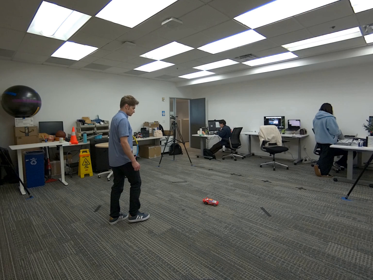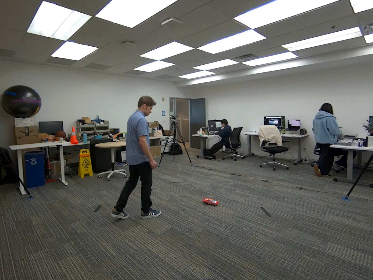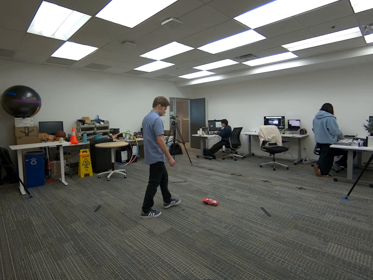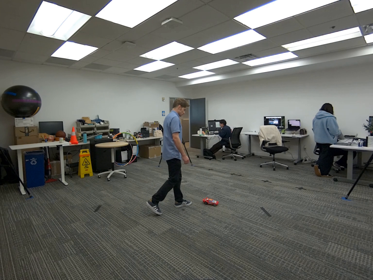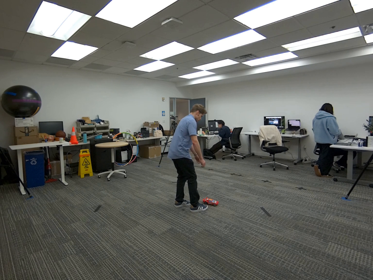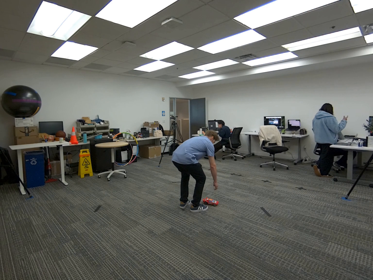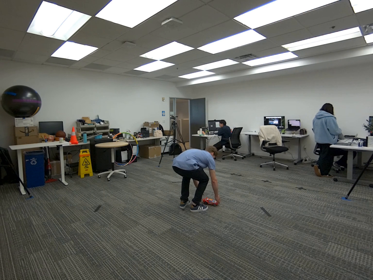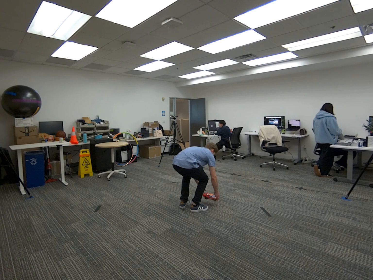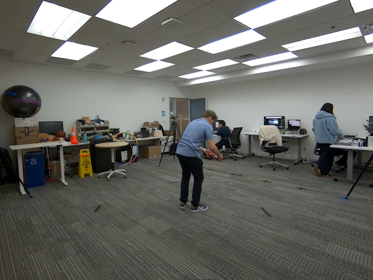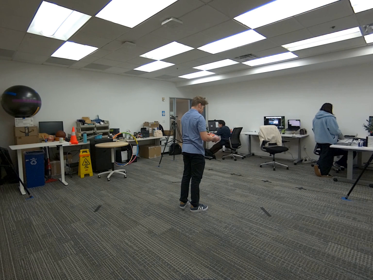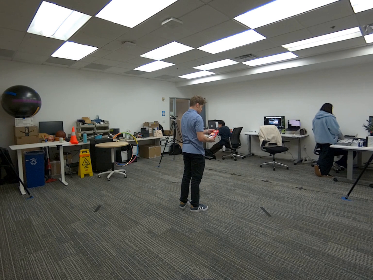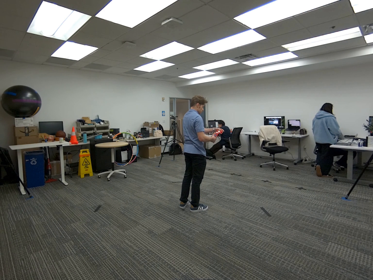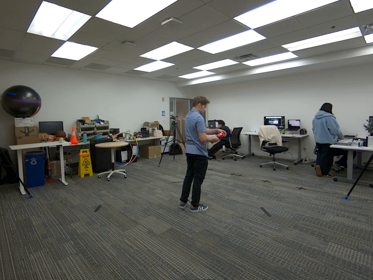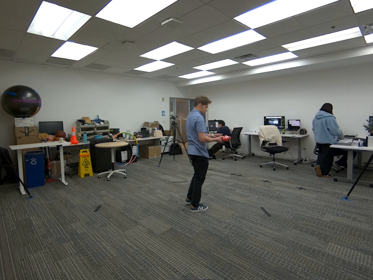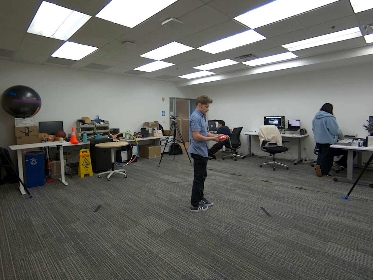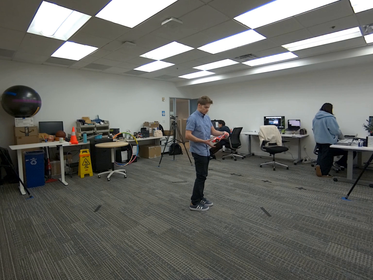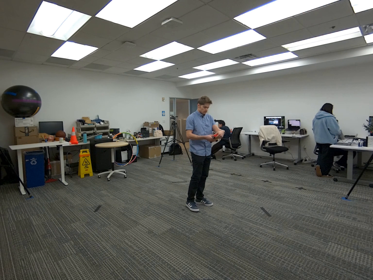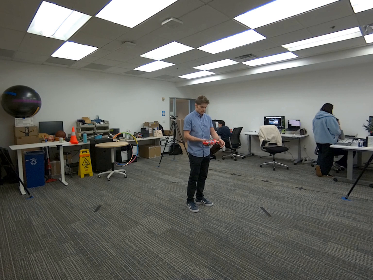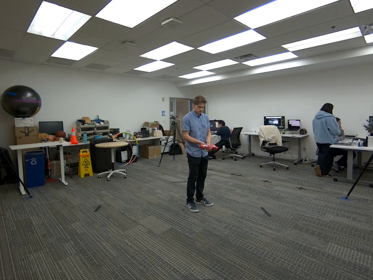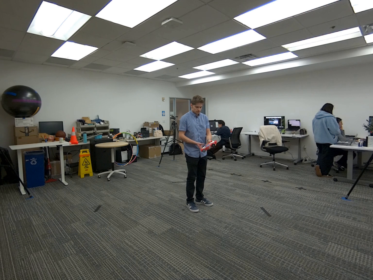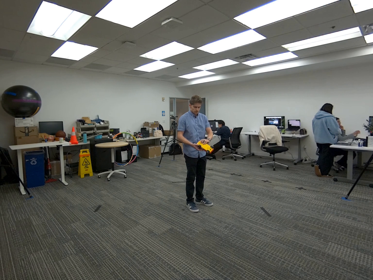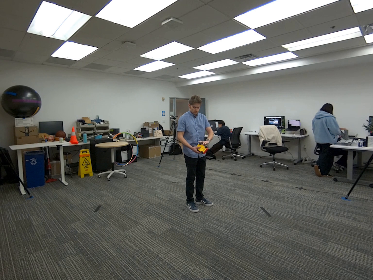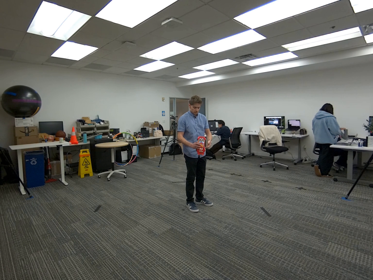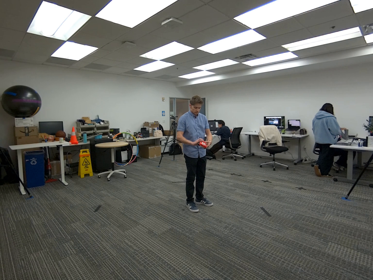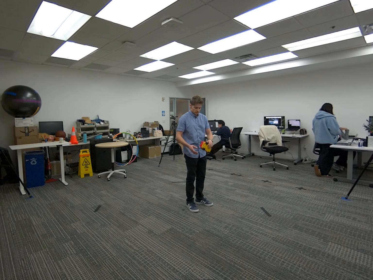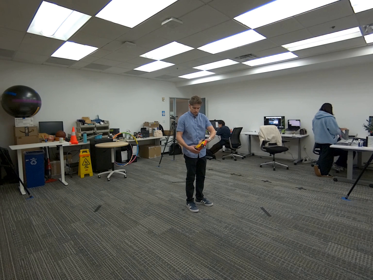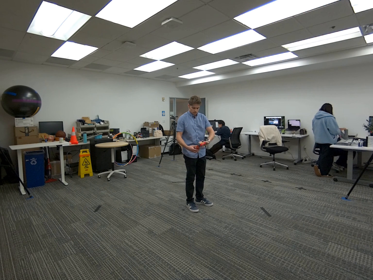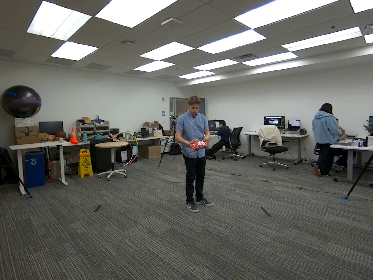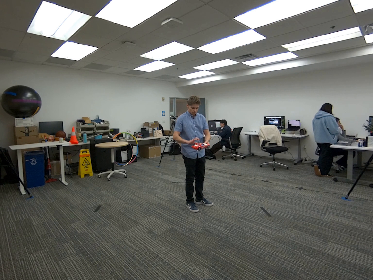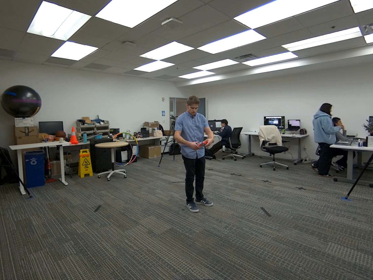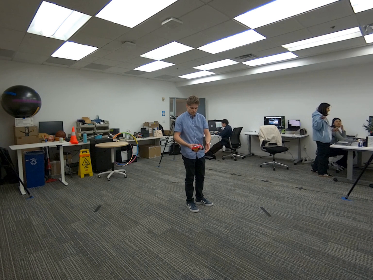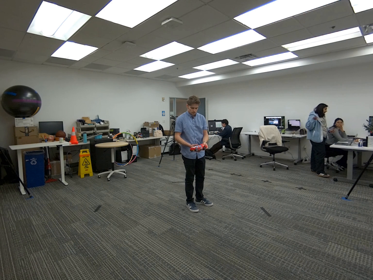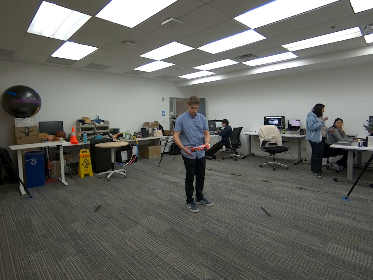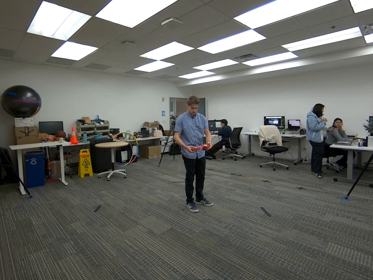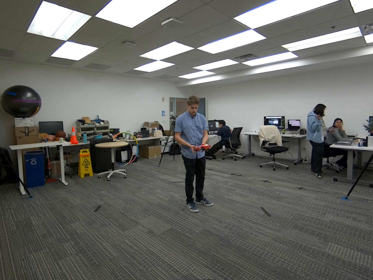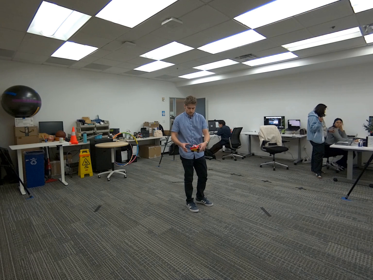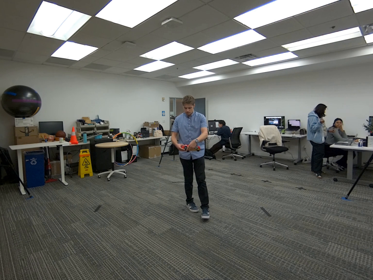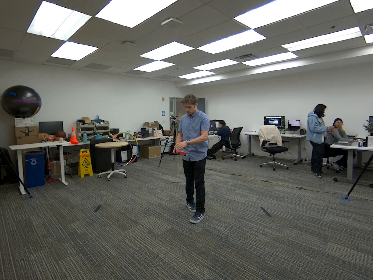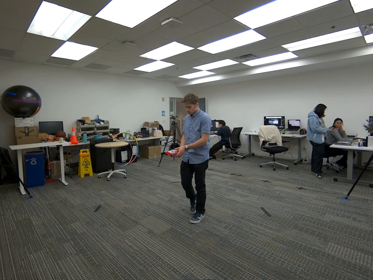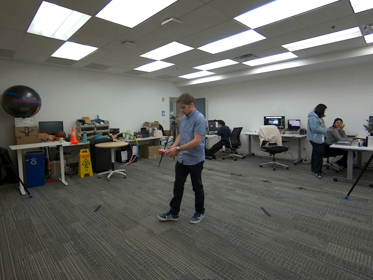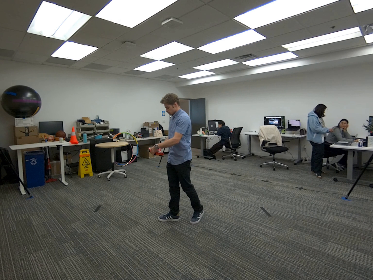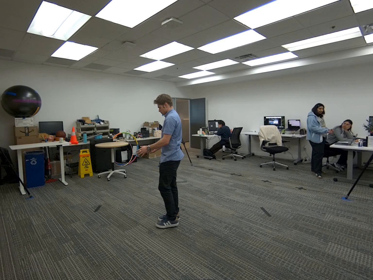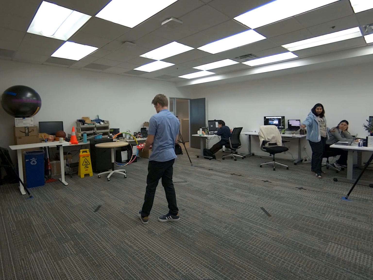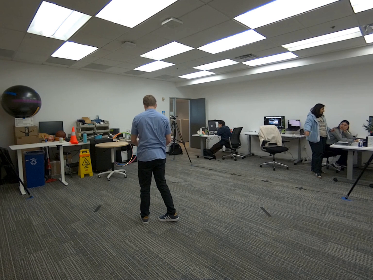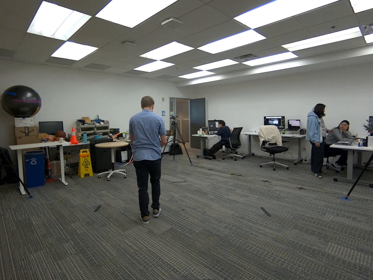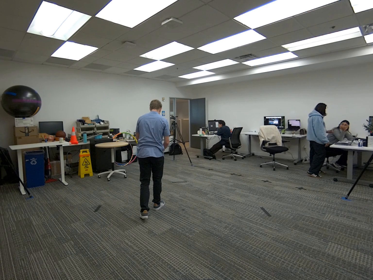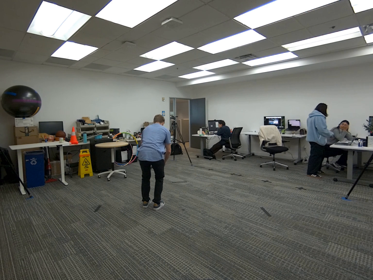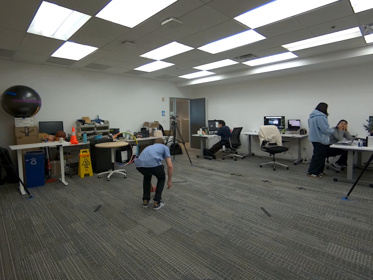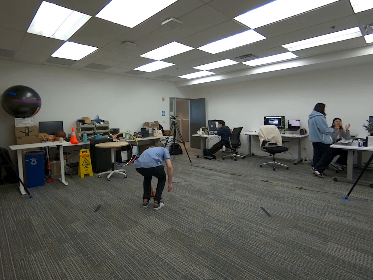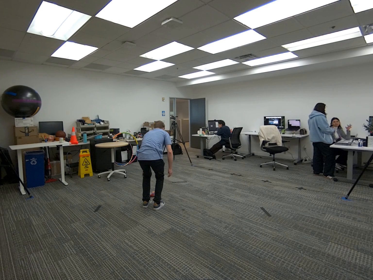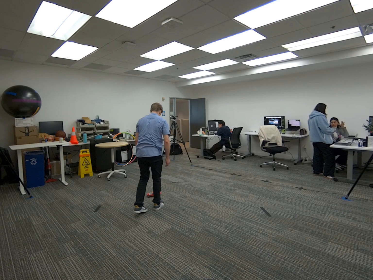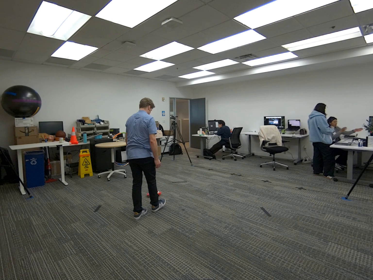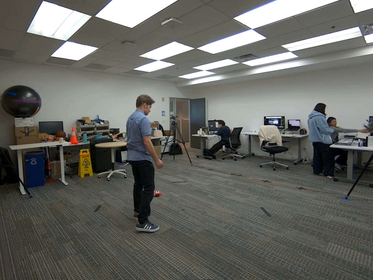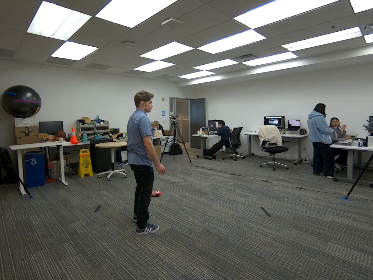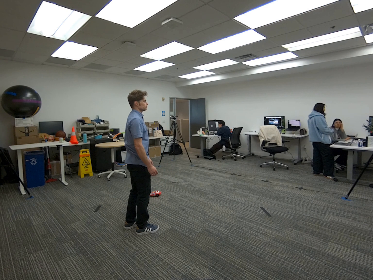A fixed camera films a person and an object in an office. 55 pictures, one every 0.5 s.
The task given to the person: Walk to the toy car on the ground, pick it up with both hands, and rotate the car midair until end of scene. Put car back on ground when finished.
